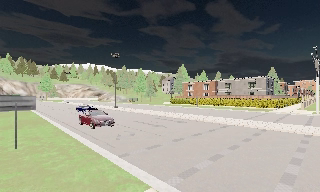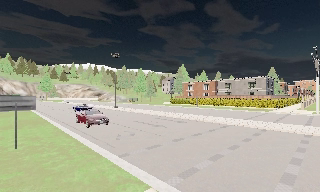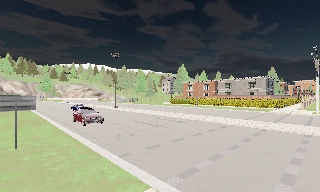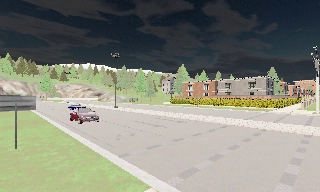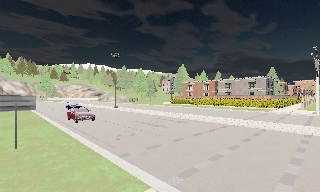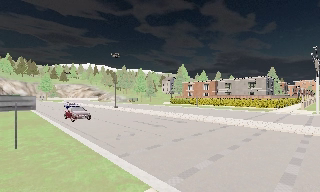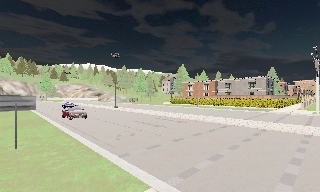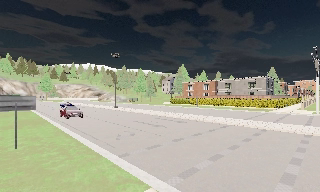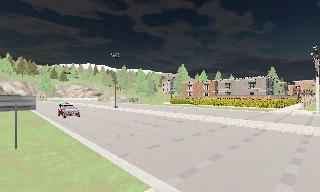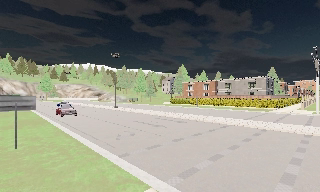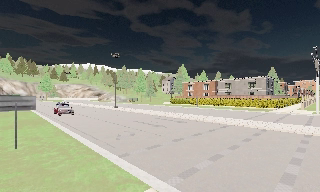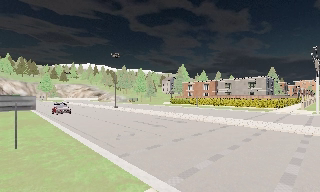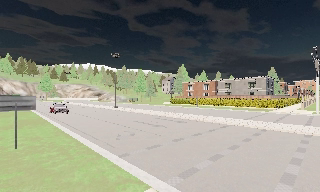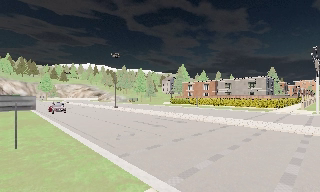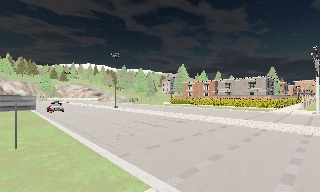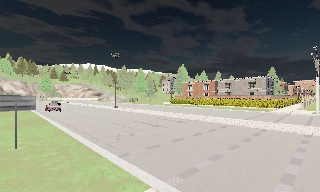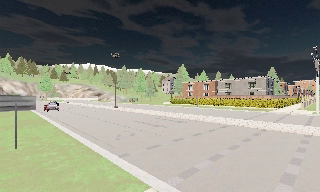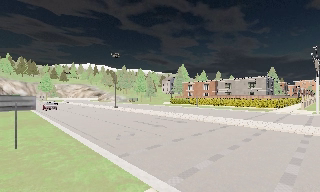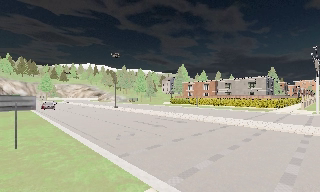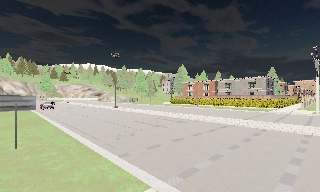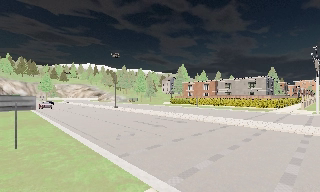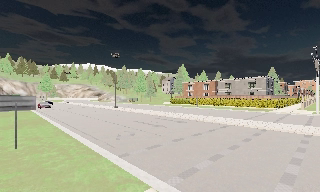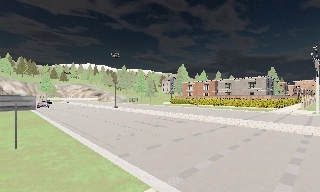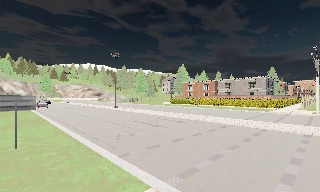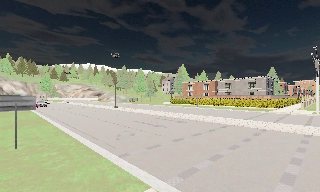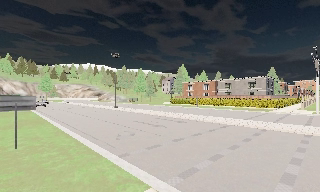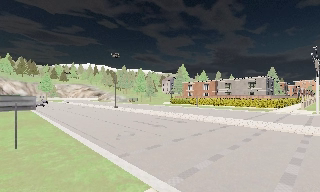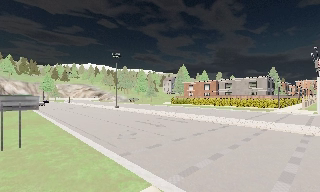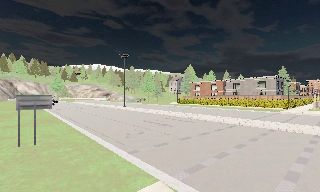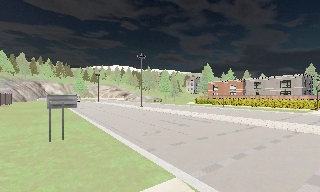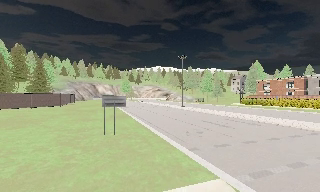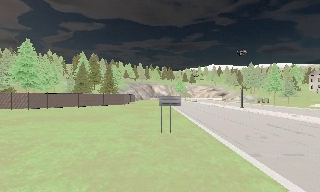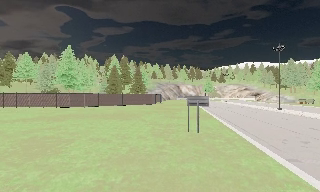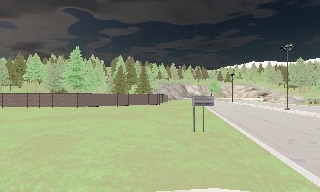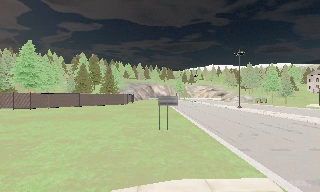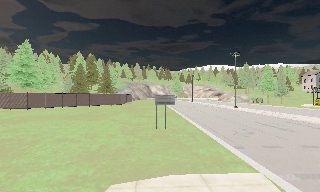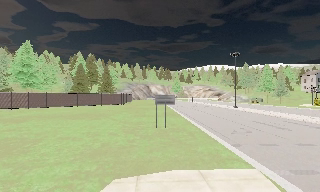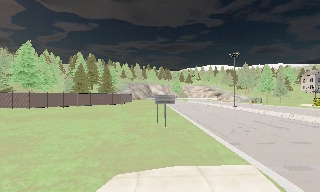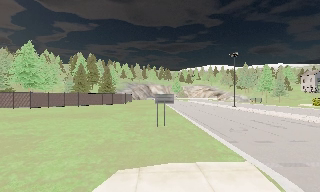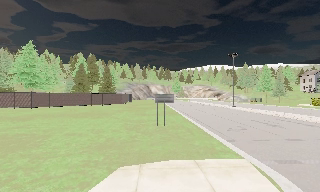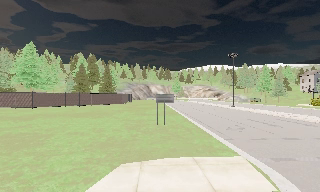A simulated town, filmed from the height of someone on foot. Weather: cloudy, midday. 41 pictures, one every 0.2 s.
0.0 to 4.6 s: The camera keeps its place and its aim.
4.6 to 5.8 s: The camera travels backward, about 0.5 m, so what stands in front gets smaller. It gains speed.
5.8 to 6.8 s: The camera pans to its left, which is counterclockwise from overhead, by about 35 degrees. It travels backward, about 1 m.
6.8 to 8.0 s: The camera travels backward, about 1.5 m, so what stands in front gets smaller.
The film runs backward here.
